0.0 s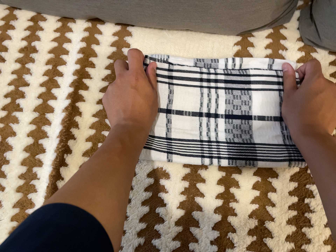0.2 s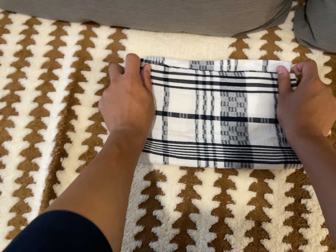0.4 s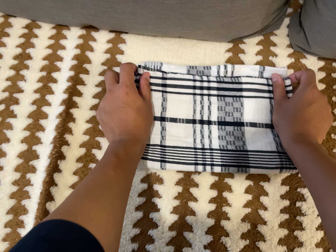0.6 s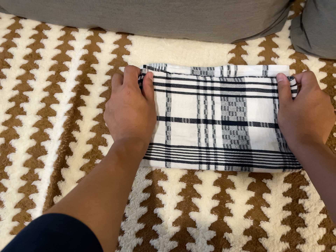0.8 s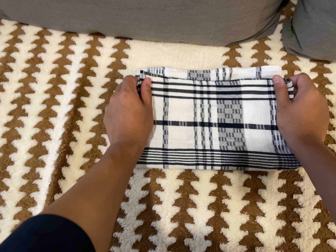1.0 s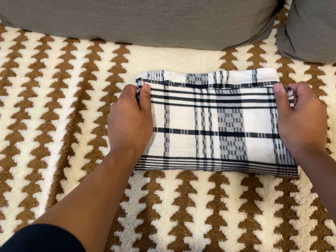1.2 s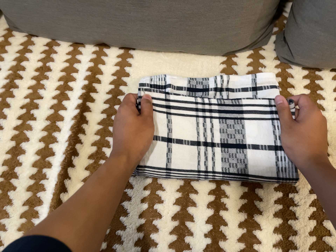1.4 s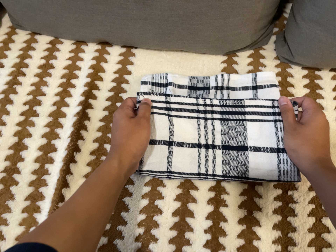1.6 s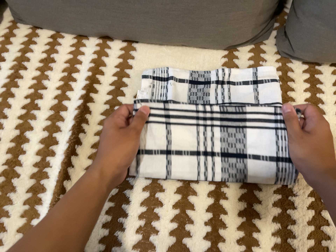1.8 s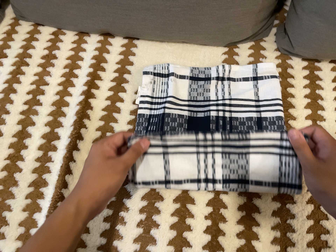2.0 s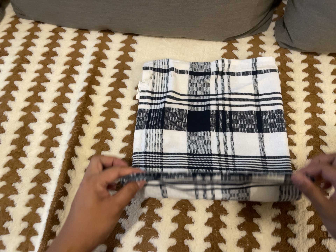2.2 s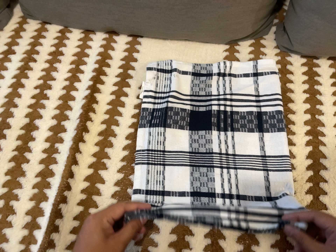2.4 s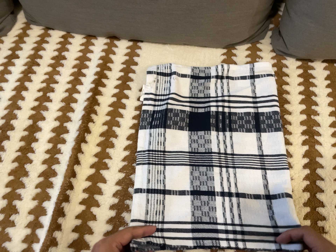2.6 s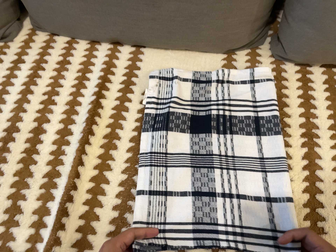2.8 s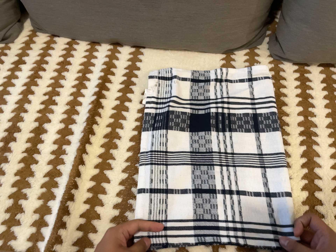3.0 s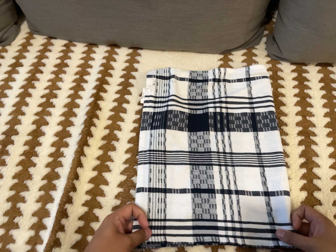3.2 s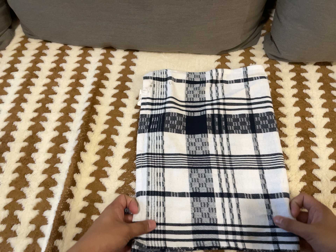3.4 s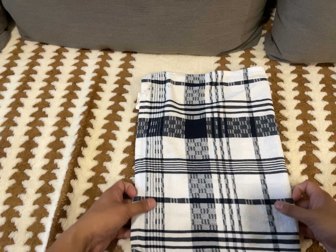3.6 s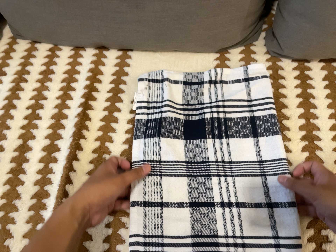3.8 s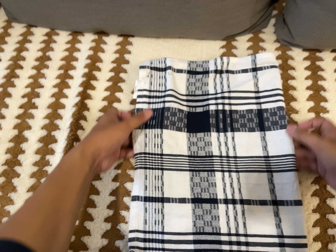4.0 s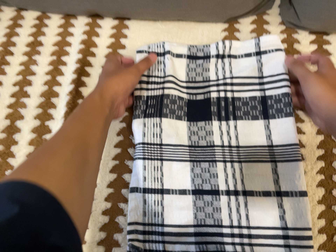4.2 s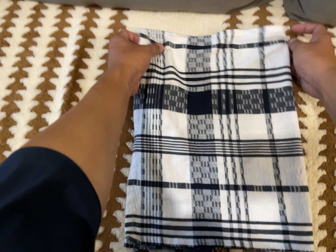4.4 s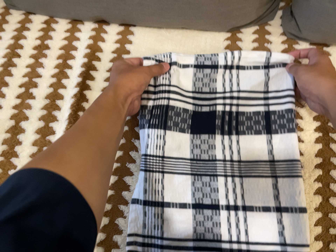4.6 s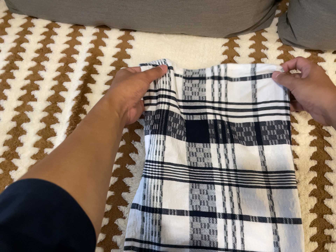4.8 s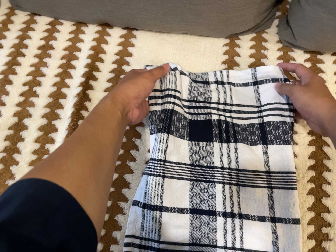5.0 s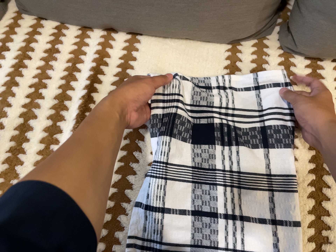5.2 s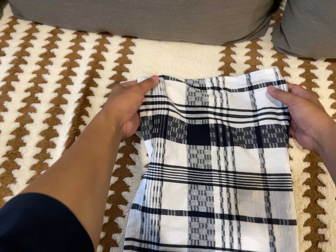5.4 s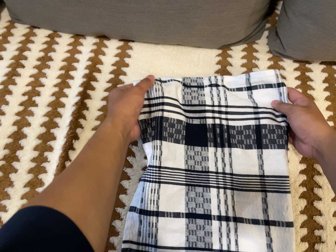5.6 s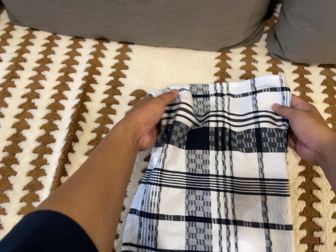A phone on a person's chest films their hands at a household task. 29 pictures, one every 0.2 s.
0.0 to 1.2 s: The camera travels backward and toward the bottom of its view, about 8 cm, so what stands in front gets smaller. Its aim tips toward the top of its view by about 10 degrees.
1.2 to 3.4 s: The camera travels toward the bottom of its view, about 7 cm.
3.4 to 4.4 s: The camera travels forward, about 6 cm, so what stands in front looms larger.
4.4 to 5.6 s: The camera shifts only a little, or ends up much as it began.
The film runs backward here.
